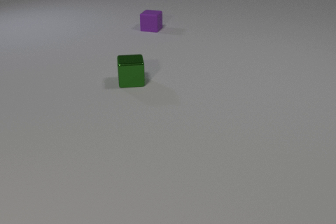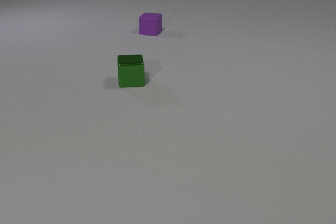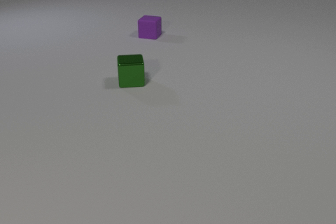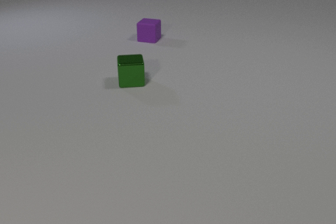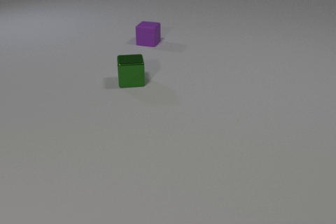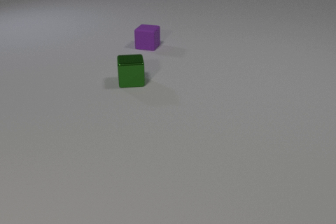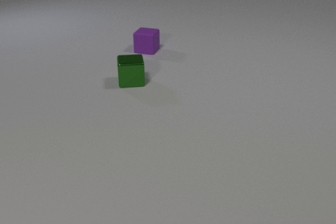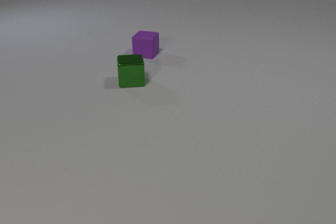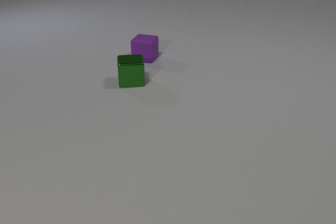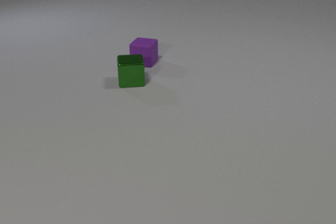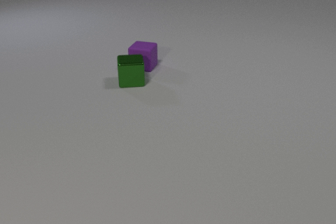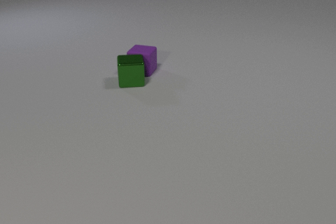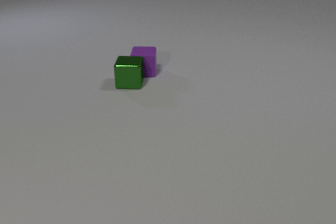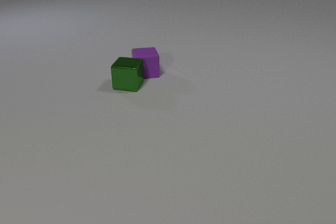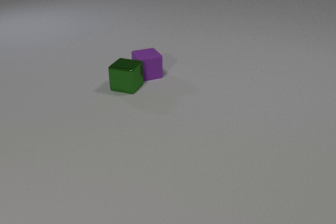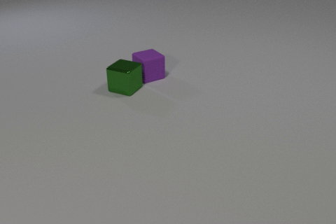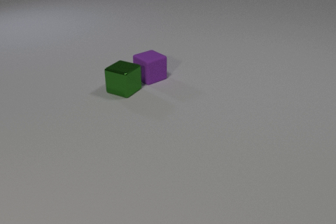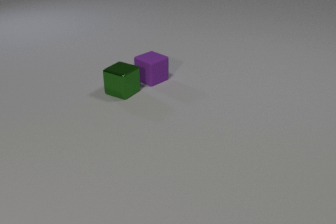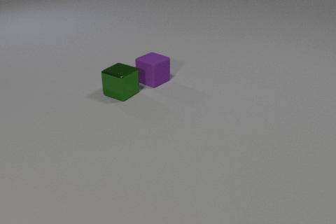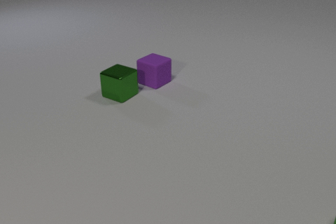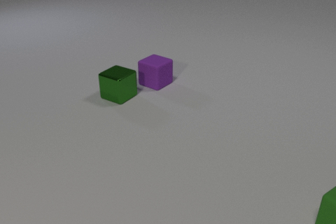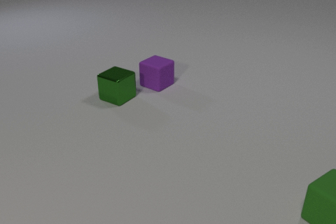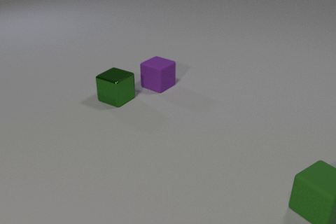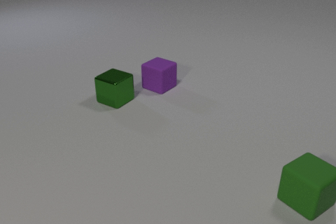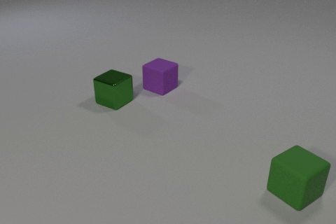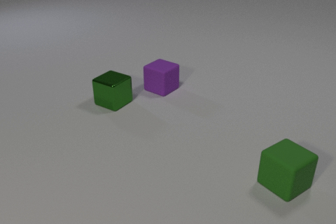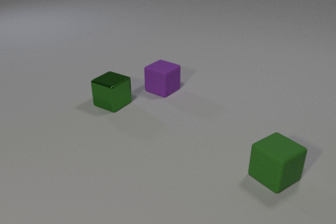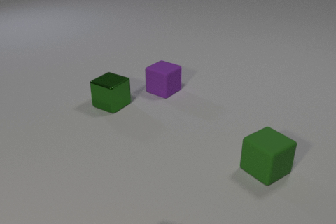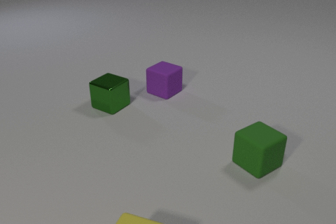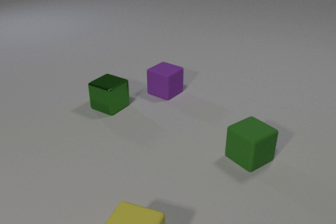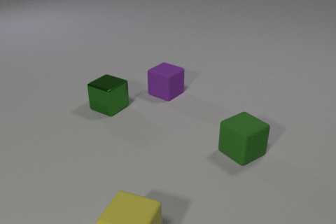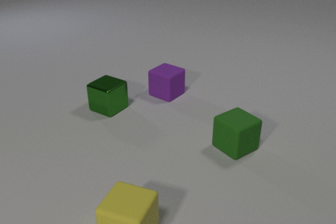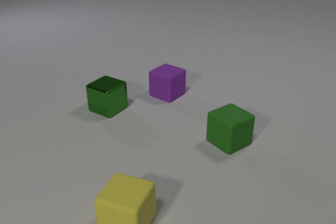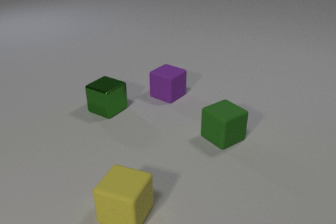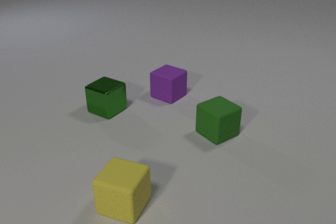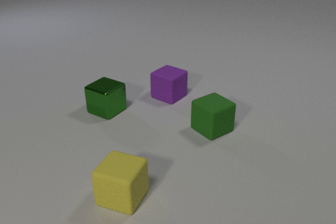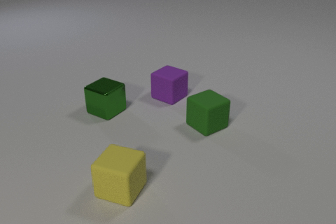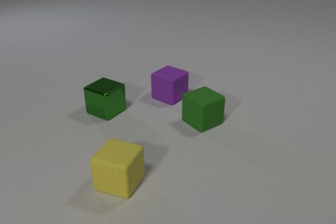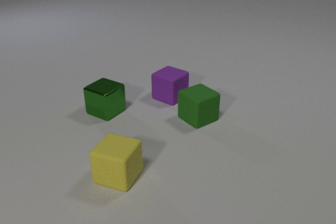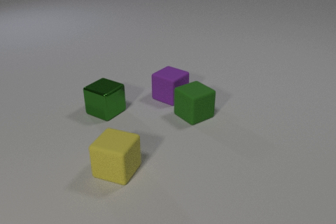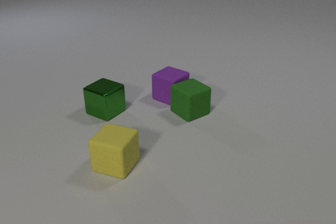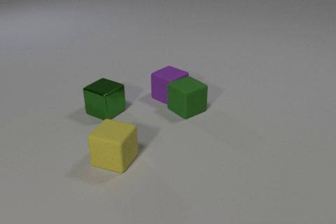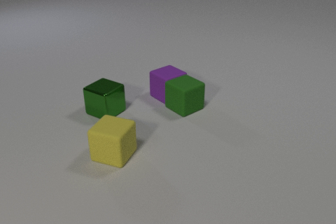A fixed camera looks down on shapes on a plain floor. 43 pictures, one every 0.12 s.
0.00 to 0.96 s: The purple rubber cube slides toward the camera.
0.96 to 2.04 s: The purple rubber cube slides toward the camera, spins so that its near face slides to the right, counterclockwise seen from above. The green metal cube slides toward the camera and to the left, spins so that its near face slides to the left, clockwise seen from above. The purple rubber cube and the green metal cube collide.
2.04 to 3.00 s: The purple rubber cube slides toward the camera and to the right. The green metal cube slides toward the camera and to the left. The green rubber cube comes in at the right edge, slides to the left and away from the camera.
3.00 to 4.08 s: The purple rubber cube slides toward the camera and to the right. The green metal cube slides toward the camera and to the left. The green rubber cube slides away from the camera and to the left. The yellow rubber cube comes in at the bottom edge, slides away from the camera.
4.08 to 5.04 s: The green rubber cube slides away from the camera and to the left. The yellow rubber cube slides away from the camera. The purple rubber cube and the green rubber cube collide.
What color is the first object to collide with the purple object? green.
How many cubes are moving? 4.
What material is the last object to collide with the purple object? rubber.
